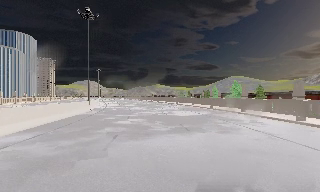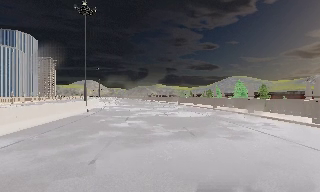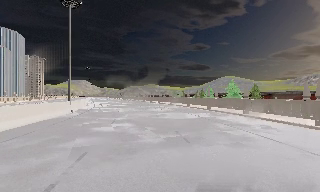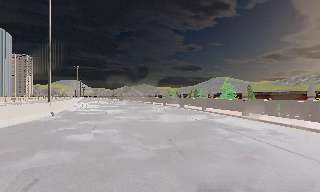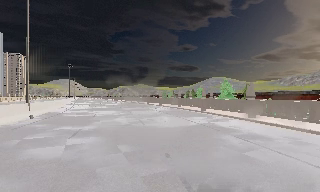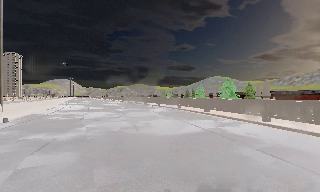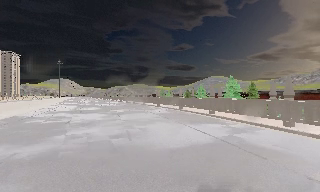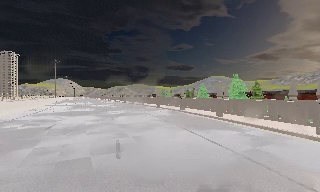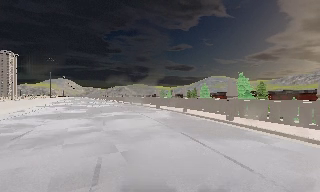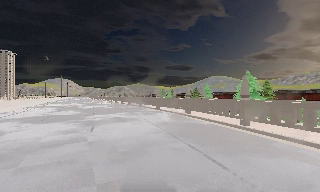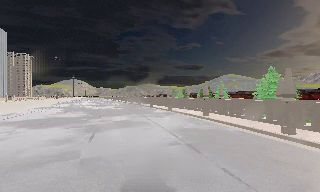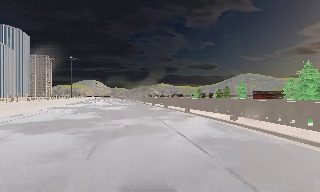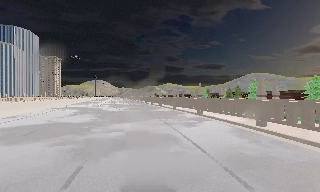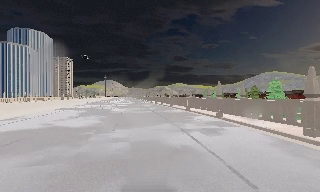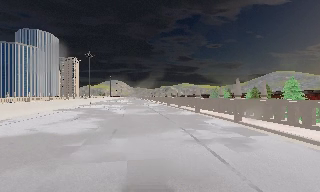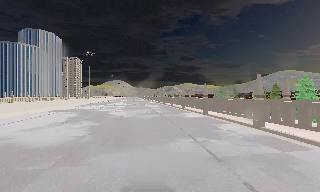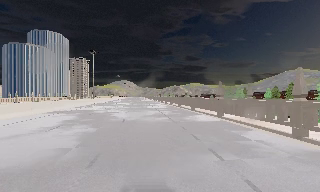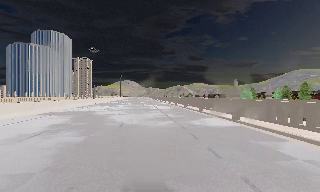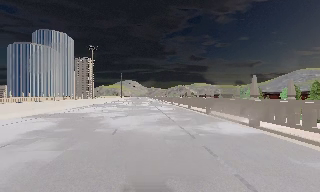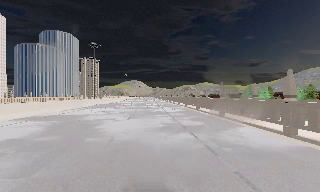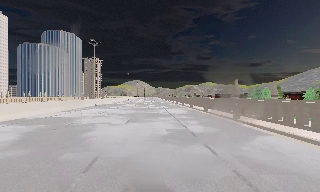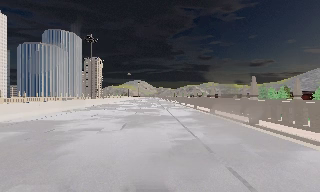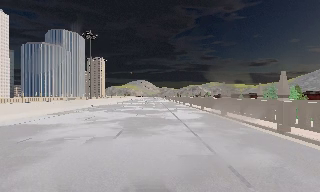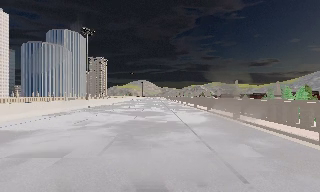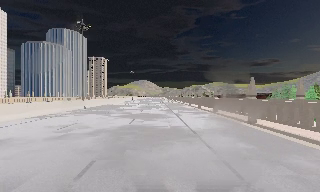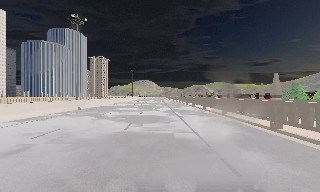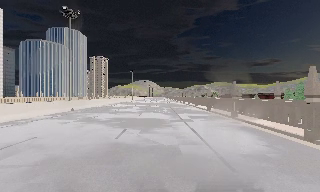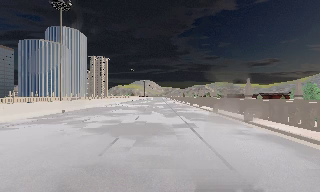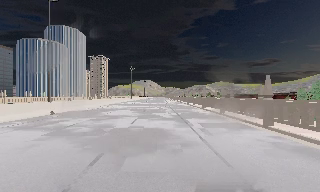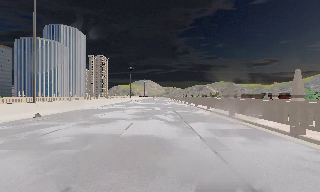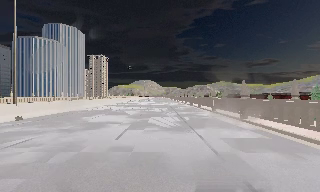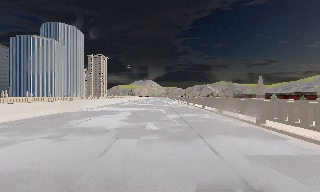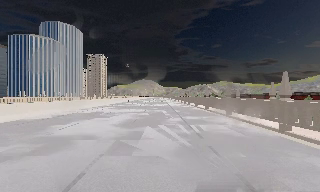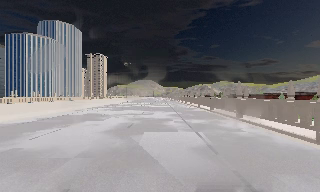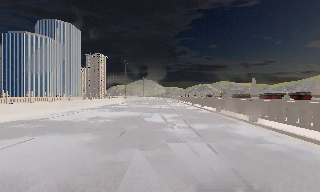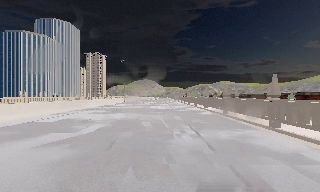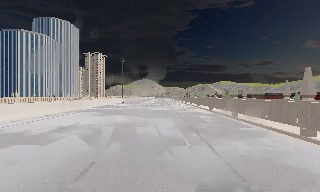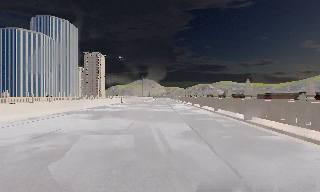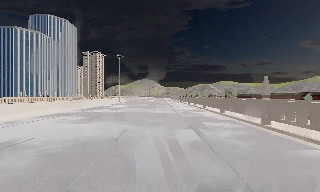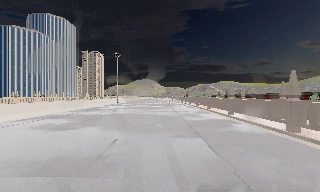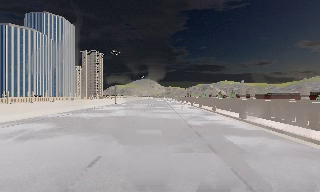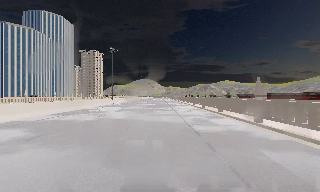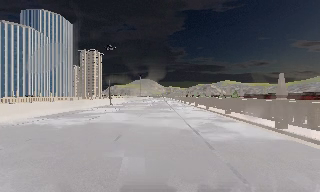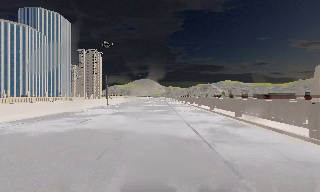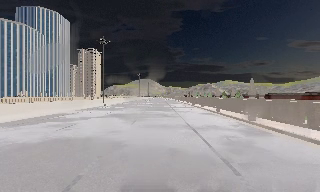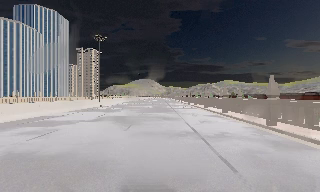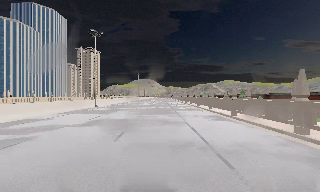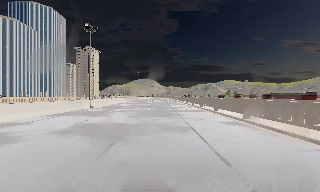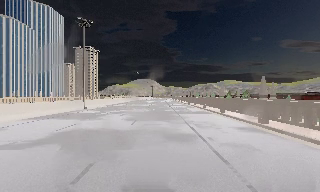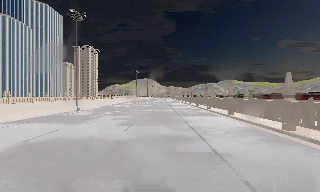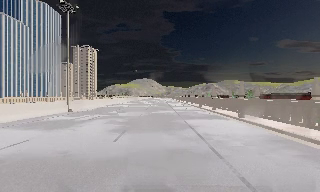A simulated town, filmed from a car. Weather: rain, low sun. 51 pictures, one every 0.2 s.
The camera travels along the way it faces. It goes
forward.
0.0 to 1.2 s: The camera travels forward, about 9 m, so what stands in front looms larger. It gains speed.
1.2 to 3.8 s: The camera swings to its left by about 25 degrees, and the scene slides to the right. It travels forward, about 25 m, so what stands in front looms larger.
3.8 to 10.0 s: The camera travels forward, about 55 m, so what stands in front looms larger.
The film runs forward here.
